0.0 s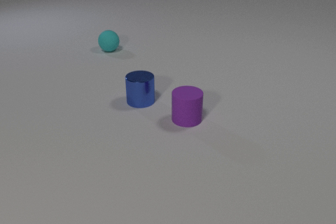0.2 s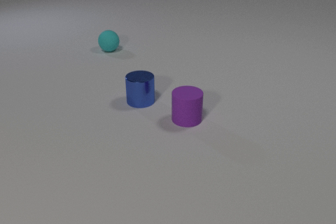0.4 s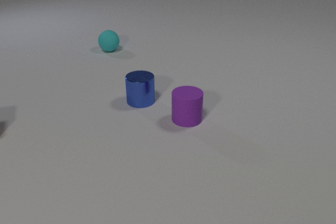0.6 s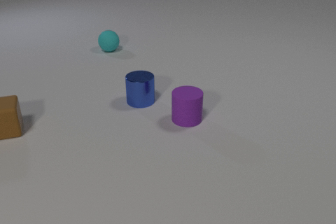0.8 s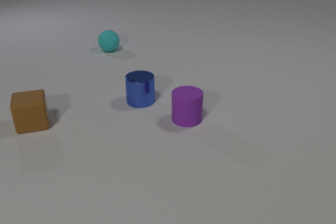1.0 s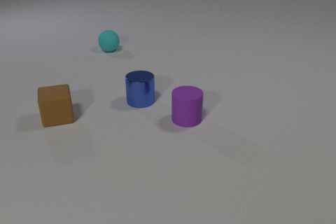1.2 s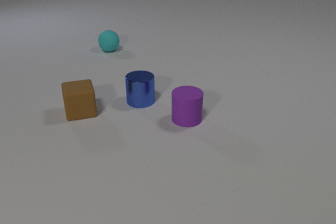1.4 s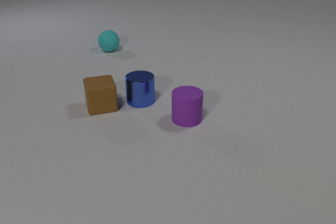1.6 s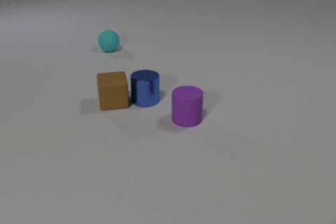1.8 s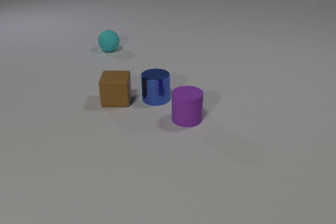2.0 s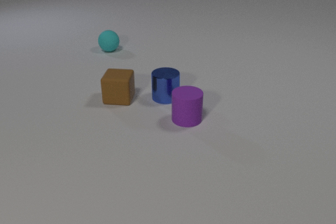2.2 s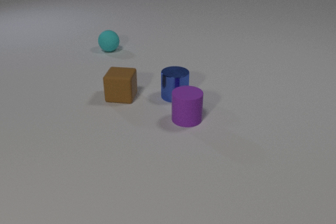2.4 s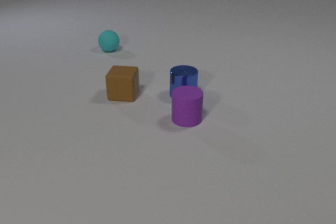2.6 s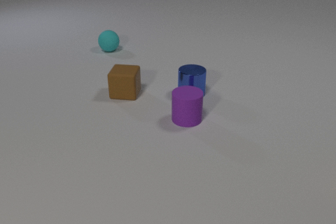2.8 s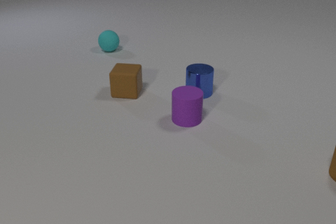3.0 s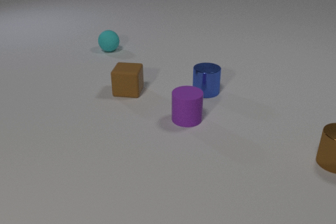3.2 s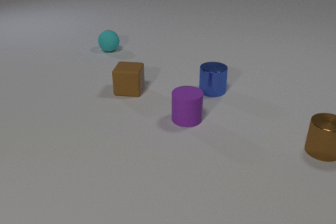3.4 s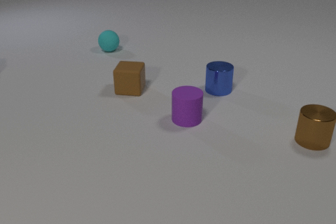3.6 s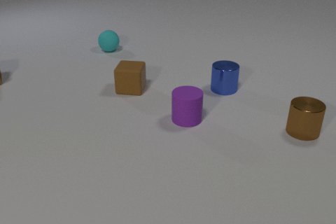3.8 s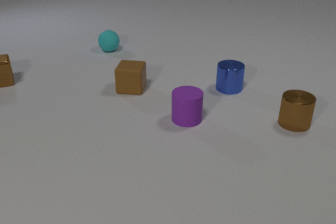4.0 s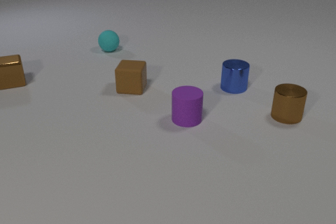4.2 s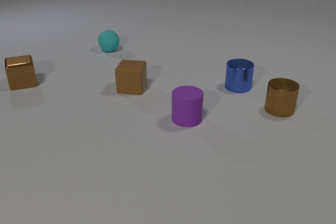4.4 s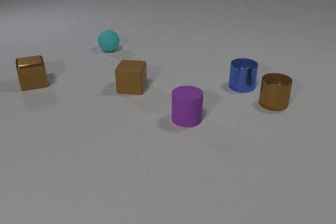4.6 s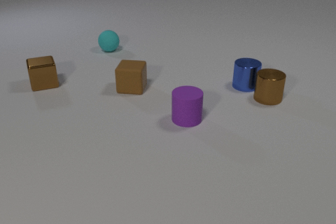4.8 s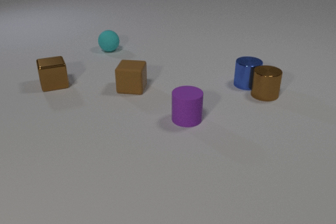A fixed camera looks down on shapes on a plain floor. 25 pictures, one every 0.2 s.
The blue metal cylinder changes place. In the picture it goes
to the right.
The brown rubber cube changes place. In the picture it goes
to the right.
0.0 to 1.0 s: The brown rubber cube comes in at the left edge, slides to the right.
1.0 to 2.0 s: The brown rubber cube slides to the right and away from the camera, spins clockwise seen from above by about 30 degrees, its near face sliding to the left. The blue metal cylinder slides to the right. The brown rubber cube and the blue metal cylinder collide.
2.0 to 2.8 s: The brown rubber cube slides away from the camera and to the right. The blue metal cylinder slides to the right. The brown metal cylinder comes in at the right edge.
2.8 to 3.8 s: The brown rubber cube slides away from the camera. The blue metal cylinder slides to the right and away from the camera. The brown metal cube comes in at the left edge, slides to the right and toward the camera. The brown metal cylinder slides away from the camera and to the left.
3.8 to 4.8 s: The blue metal cylinder slides to the right and away from the camera. The brown metal cube slides to the right and toward the camera. The brown metal cylinder slides away from the camera and to the left. The blue metal cylinder and the brown metal cylinder collide.
How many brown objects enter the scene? 3.
Are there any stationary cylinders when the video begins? yes.
Are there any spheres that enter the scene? no.
